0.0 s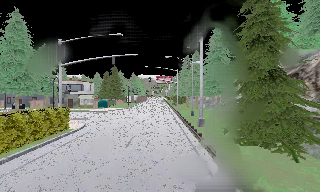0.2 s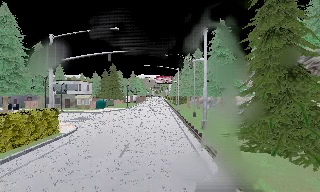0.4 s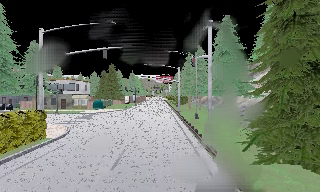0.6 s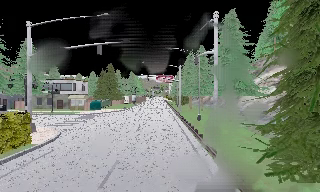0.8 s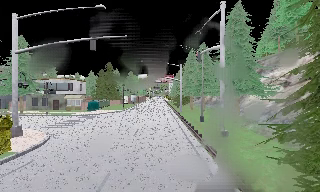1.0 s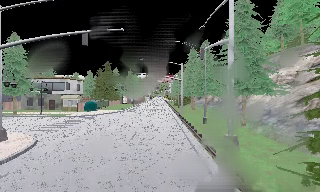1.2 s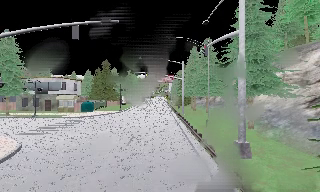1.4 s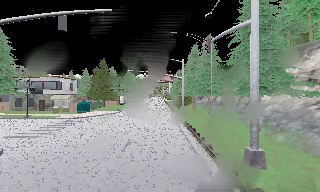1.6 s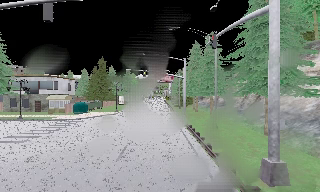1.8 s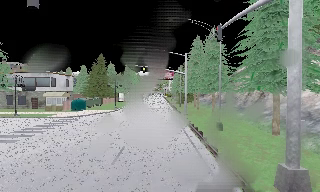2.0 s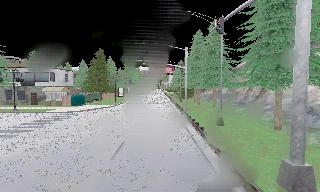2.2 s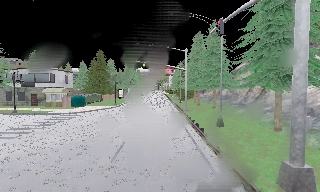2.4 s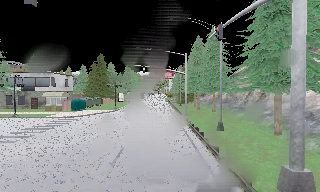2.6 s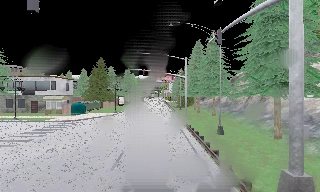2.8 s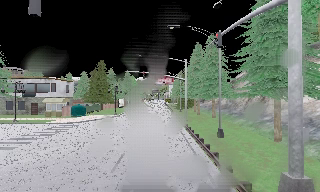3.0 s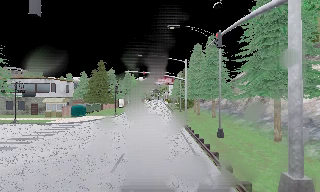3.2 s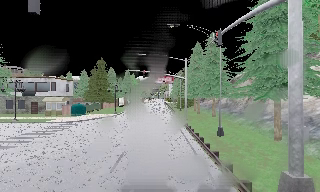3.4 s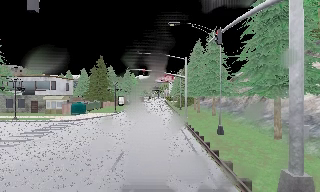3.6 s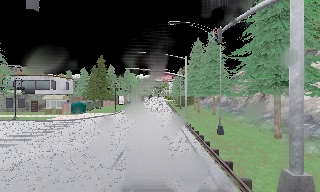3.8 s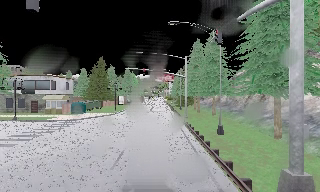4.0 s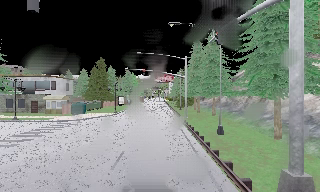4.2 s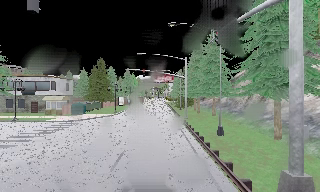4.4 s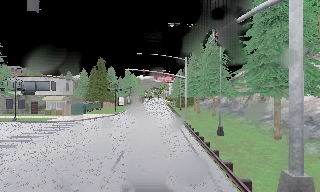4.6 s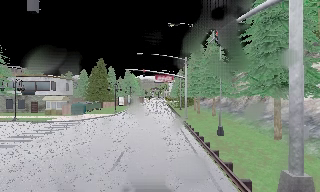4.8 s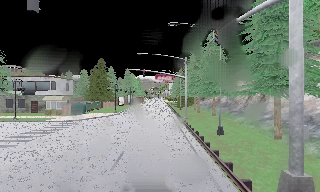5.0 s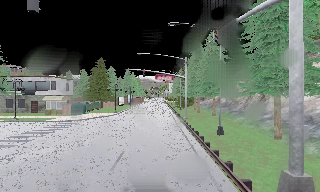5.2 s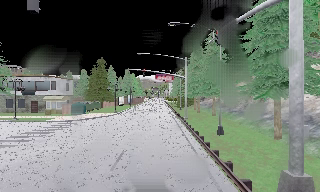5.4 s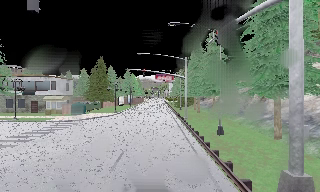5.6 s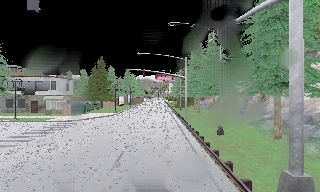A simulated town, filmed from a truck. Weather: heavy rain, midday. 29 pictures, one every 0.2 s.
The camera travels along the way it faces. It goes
forward.
0.0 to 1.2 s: The camera travels forward, about 7 m, so what stands in front looms larger.
1.2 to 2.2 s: The camera travels forward, about 3 m, so what stands in front looms larger. It loses speed.
2.2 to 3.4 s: The camera shifts only a little, or ends up much as it began.
3.4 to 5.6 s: The camera keeps its place and its aim.
The film runs forward here.
